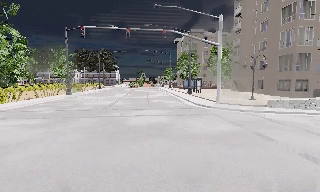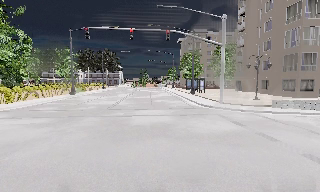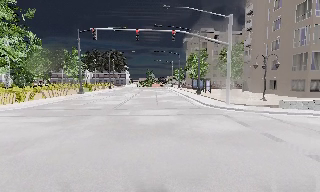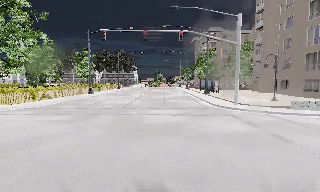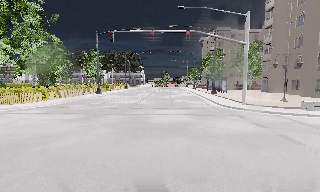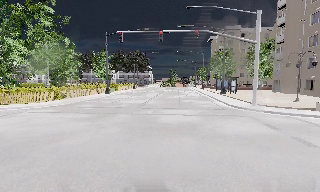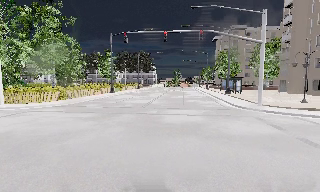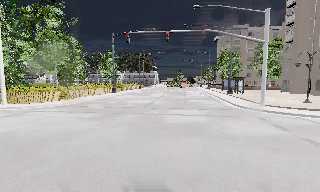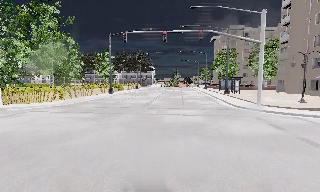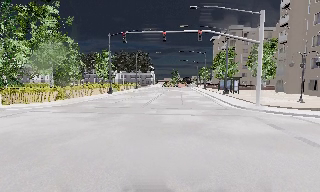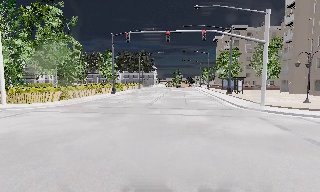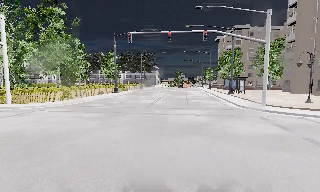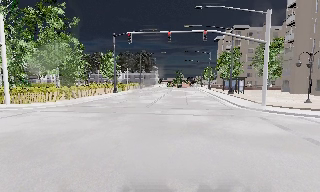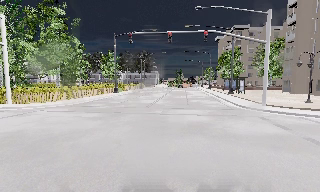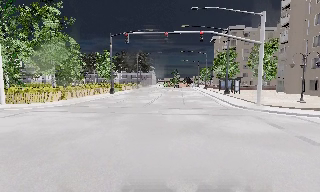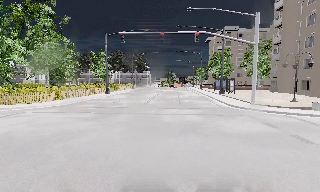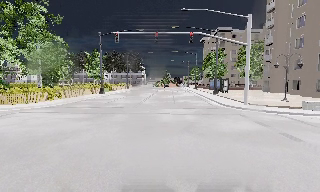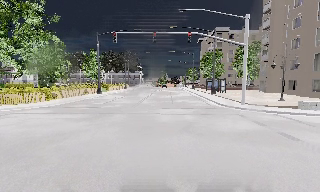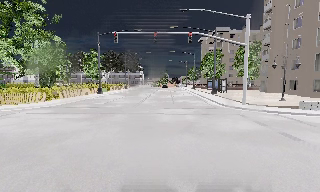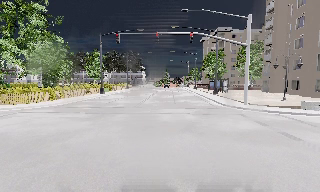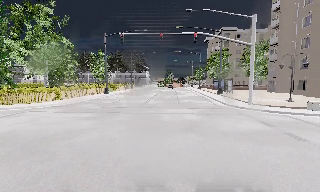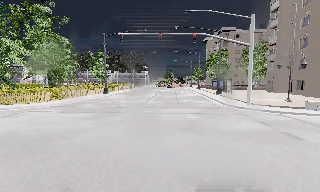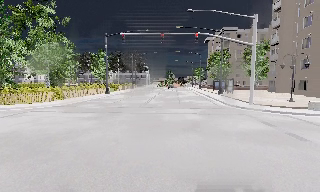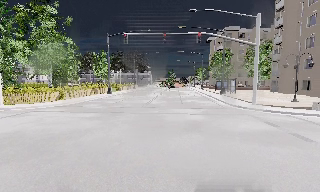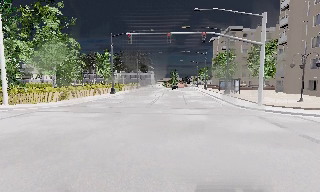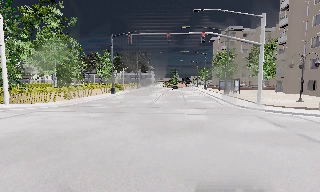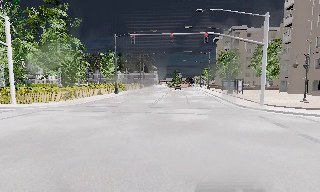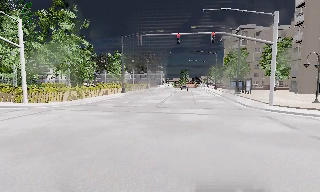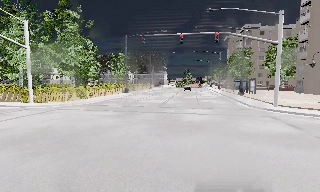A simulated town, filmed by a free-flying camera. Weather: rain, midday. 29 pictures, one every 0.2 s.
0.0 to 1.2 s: The scene slides to the right, as the camera pans about 15 degrees to its left.
1.2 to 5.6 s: The camera travels backward and to its left, about 1 m, so what stands in front gets smaller.
The film runs backward here.
